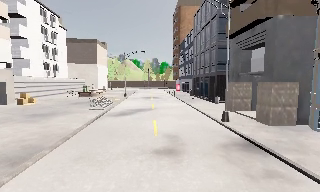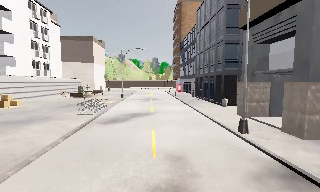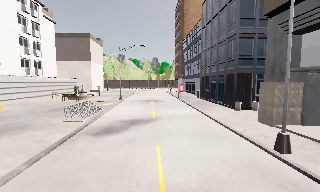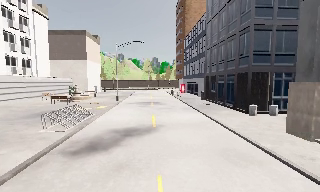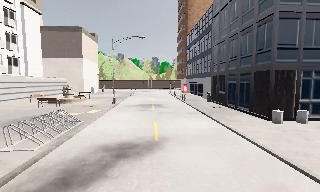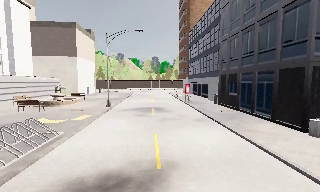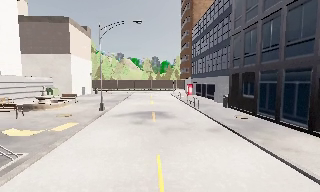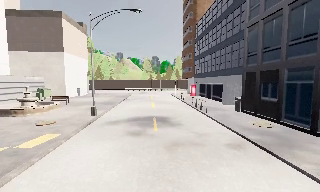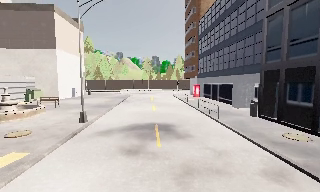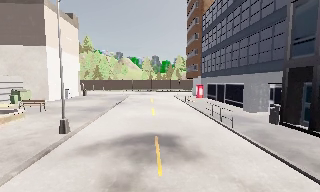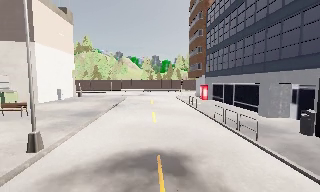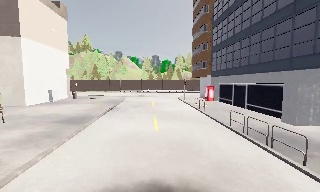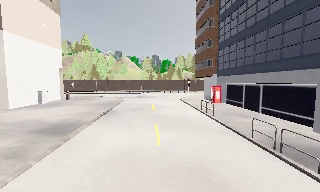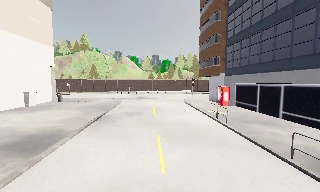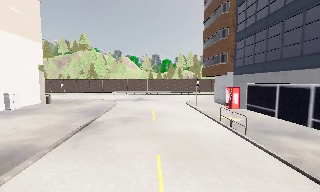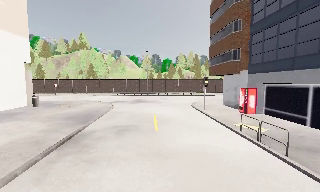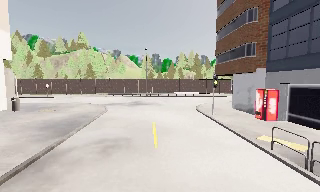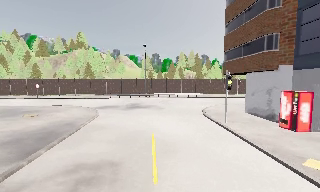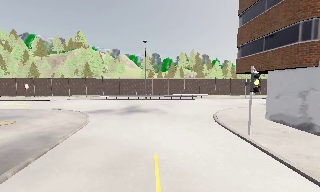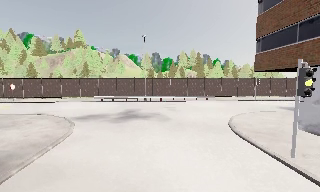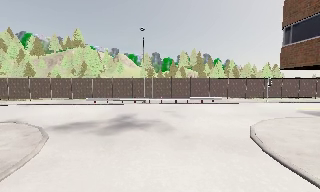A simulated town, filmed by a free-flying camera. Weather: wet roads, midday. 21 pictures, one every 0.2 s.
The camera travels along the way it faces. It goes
forward.
0.0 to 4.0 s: The camera travels forward, about 45 m, so what stands in front looms larger.
The film runs backward here.
